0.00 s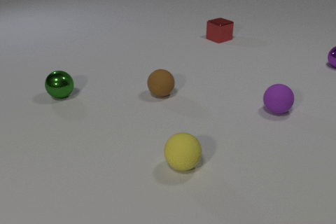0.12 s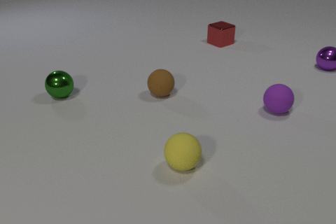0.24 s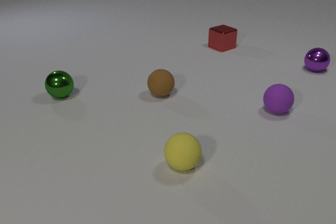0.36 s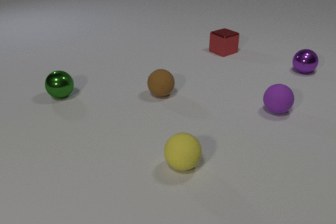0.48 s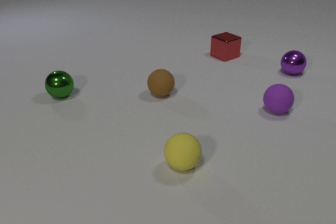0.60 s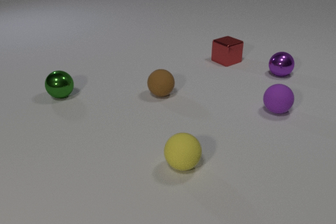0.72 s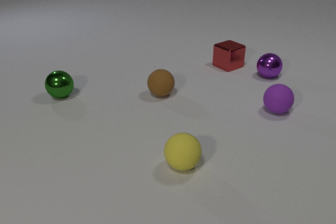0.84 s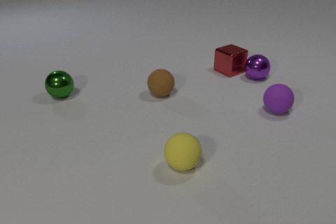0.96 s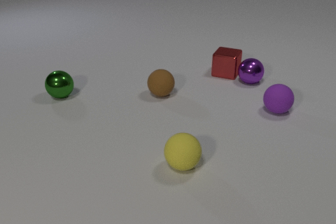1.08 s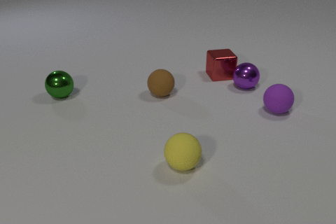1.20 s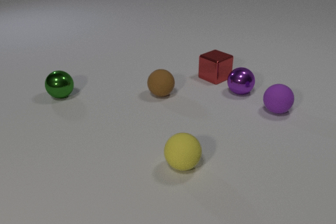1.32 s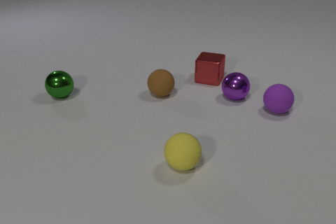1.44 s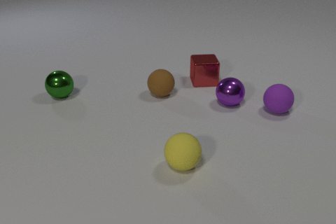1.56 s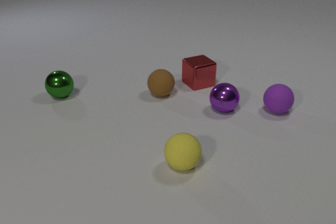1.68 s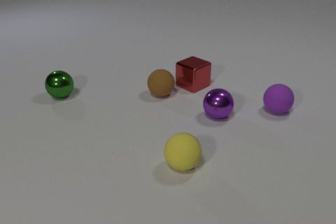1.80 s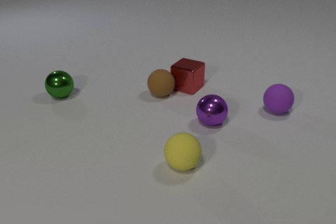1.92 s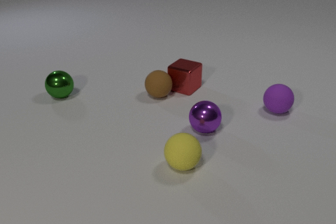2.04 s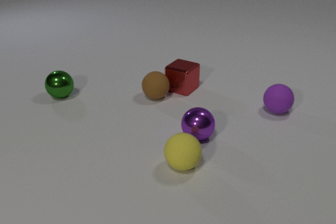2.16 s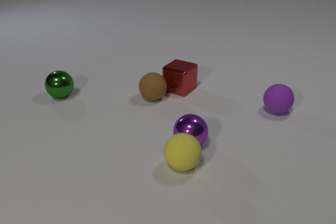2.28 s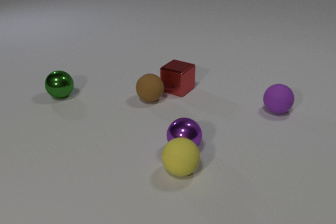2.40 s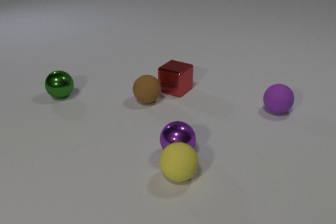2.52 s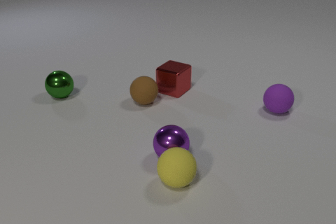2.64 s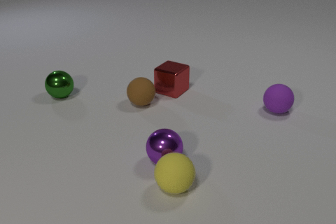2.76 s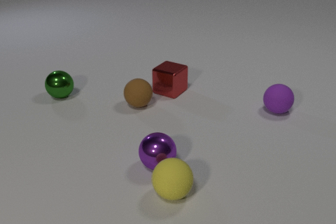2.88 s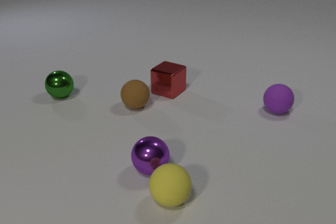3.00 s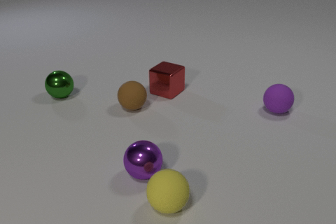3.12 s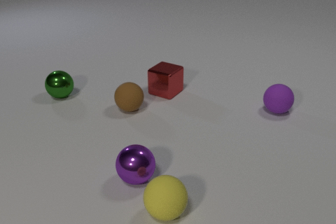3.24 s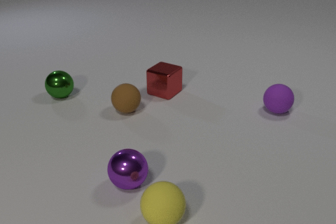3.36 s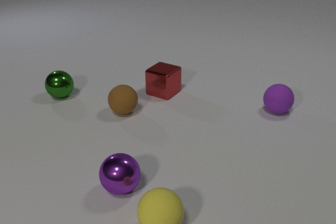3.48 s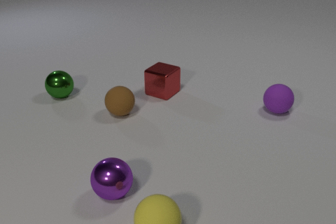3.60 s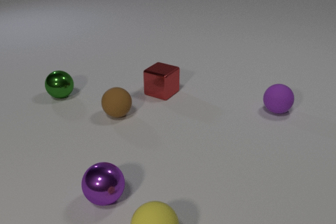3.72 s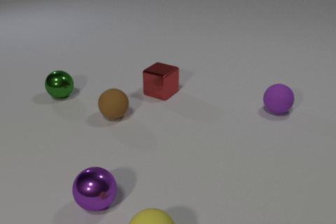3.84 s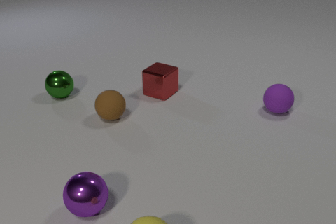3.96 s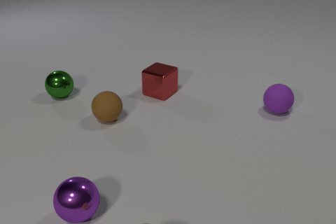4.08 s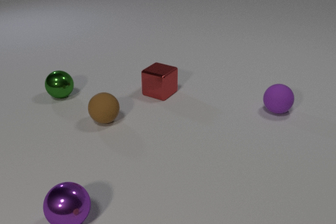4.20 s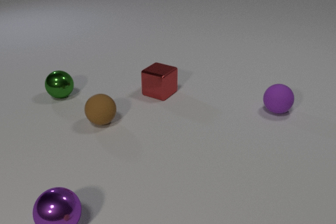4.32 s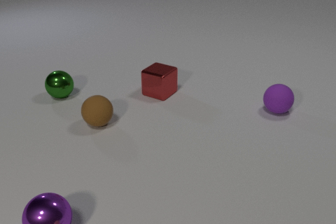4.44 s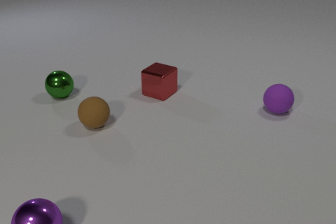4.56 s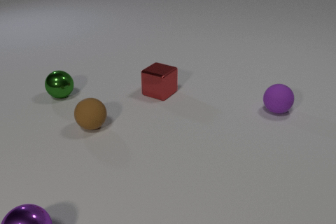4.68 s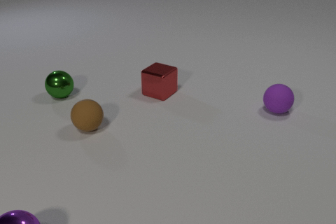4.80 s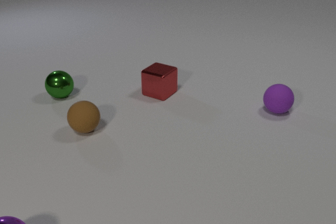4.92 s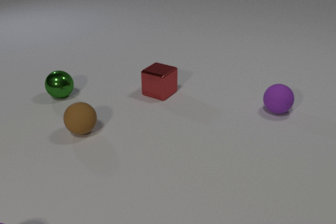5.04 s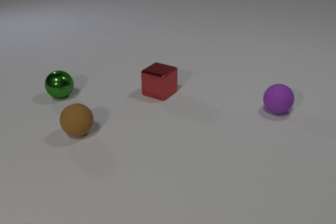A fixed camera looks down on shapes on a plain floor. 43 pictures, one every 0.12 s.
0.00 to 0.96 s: The red metal cube slides toward the camera, spins so that its near face slides to the right, counterclockwise seen from above. The purple metal sphere rolls to the left and toward the camera. The red metal cube and the purple metal sphere collide.
0.96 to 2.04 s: The red metal cube slides to the left and toward the camera, spins counterclockwise seen from above by about 180 degrees, its near face sliding to the right. The purple metal sphere rolls toward the camera. The red metal cube and the brown rubber sphere collide.
2.04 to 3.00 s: The red metal cube slides to the left and toward the camera. The purple metal sphere rolls toward the camera and to the left. The brown rubber sphere rolls to the left and toward the camera. The yellow rubber sphere rolls toward the camera. The purple metal sphere and the yellow rubber sphere collide.
3.00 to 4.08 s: The red metal cube slides to the left. The purple metal sphere rolls to the left and toward the camera. The brown rubber sphere rolls to the left and toward the camera. The yellow rubber sphere rolls toward the camera, leaves at the bottom edge.
4.08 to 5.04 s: The purple metal sphere rolls to the left and toward the camera, leaves at the bottom edge. The brown rubber sphere rolls to the left and toward the camera.
What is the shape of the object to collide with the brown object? cube.
Are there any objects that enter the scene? no.
What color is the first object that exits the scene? yellow.
